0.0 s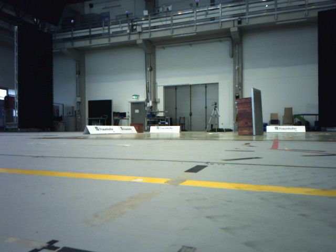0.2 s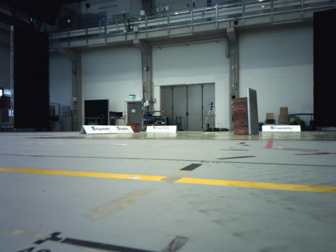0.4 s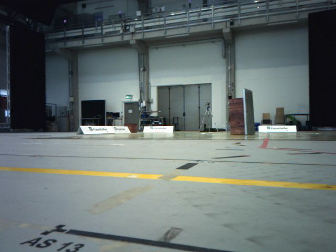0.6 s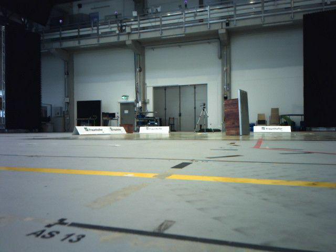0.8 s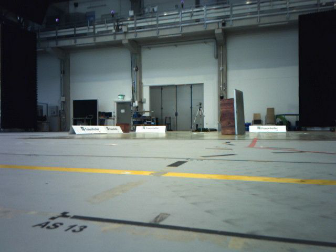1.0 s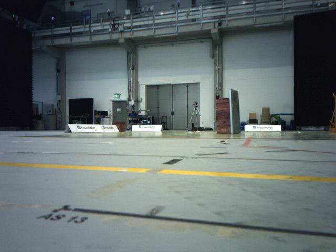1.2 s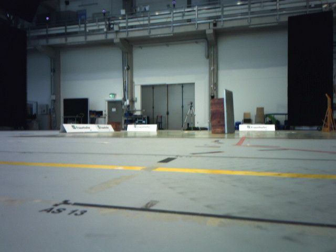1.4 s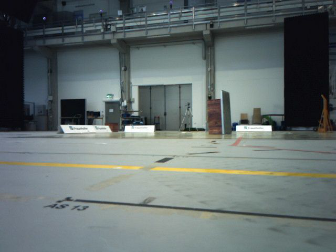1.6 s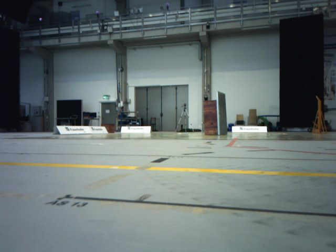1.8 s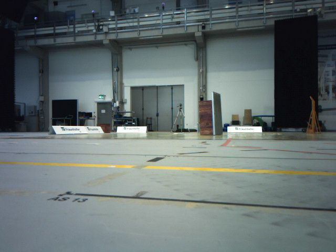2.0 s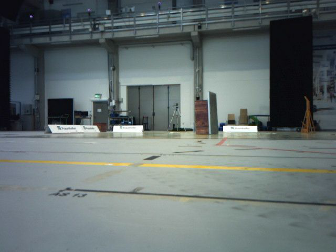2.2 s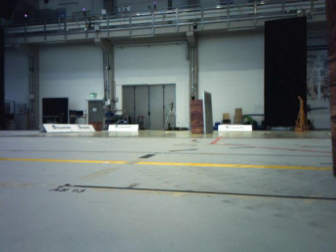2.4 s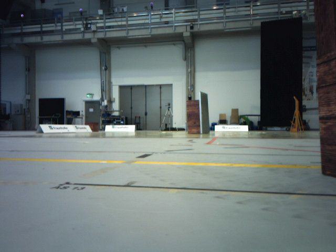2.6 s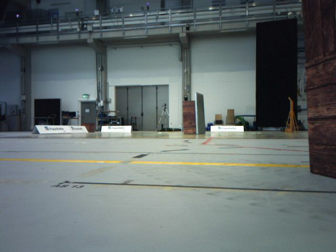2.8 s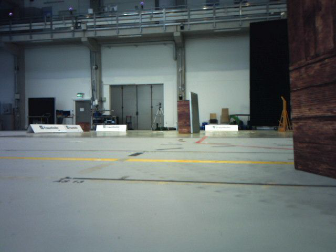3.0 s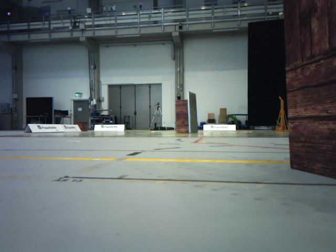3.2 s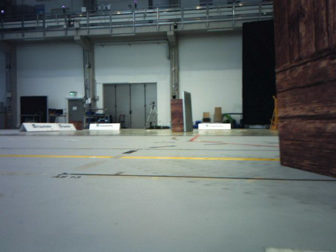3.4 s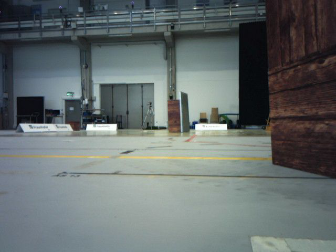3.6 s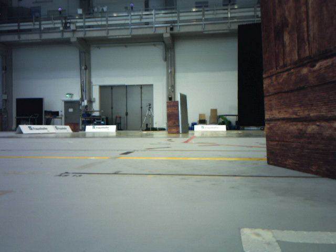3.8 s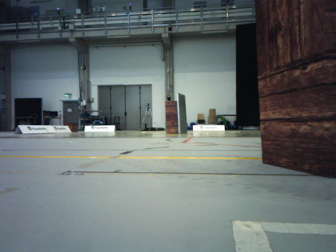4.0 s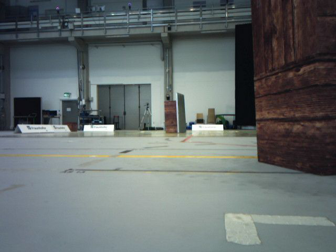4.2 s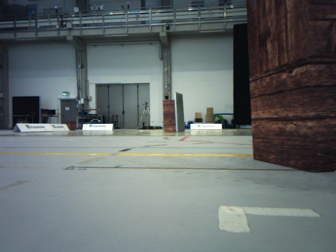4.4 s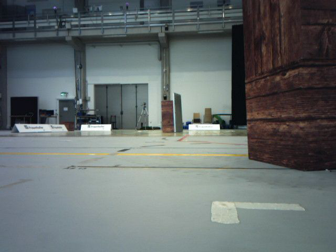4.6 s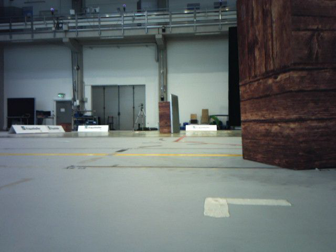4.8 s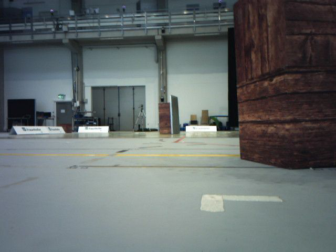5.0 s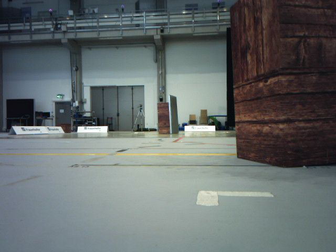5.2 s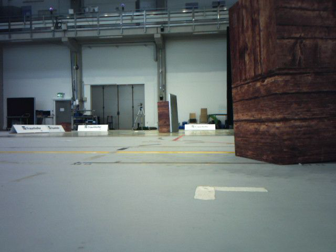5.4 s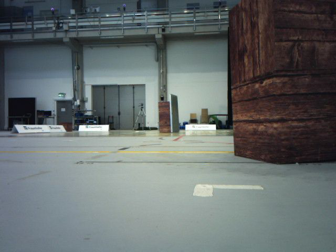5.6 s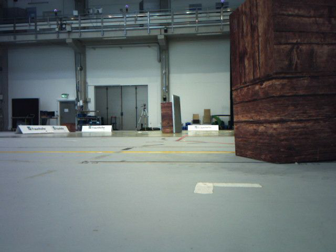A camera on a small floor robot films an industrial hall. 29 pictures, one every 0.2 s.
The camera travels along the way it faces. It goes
backward.
0.0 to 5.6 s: The camera swings to its right by about 15 degrees, and the scene slides to the left. It travels backward, about 1 m, so what stands in front gets smaller.
The film runs backward here.
